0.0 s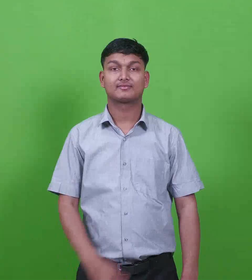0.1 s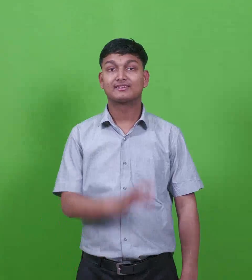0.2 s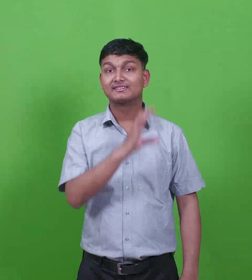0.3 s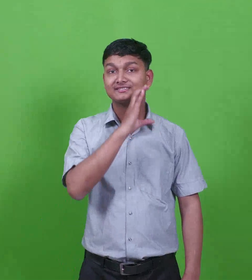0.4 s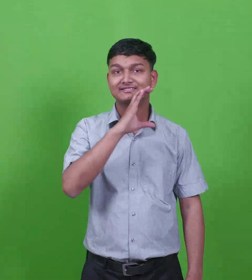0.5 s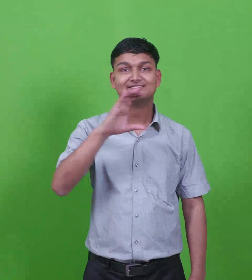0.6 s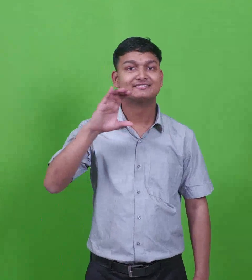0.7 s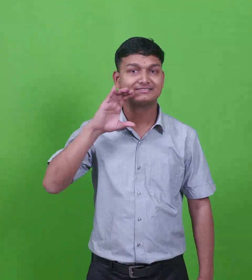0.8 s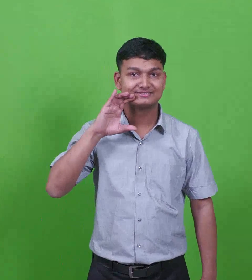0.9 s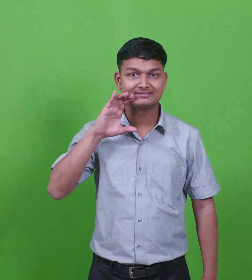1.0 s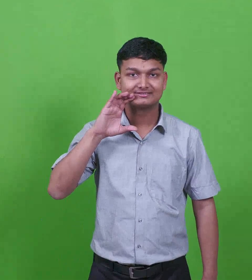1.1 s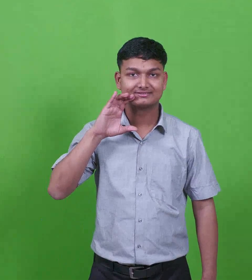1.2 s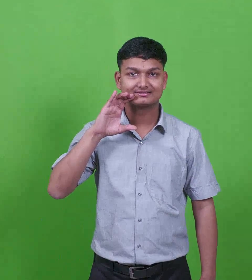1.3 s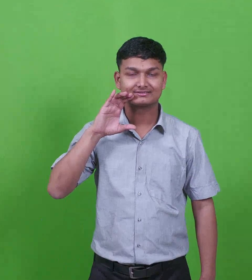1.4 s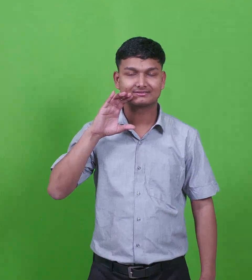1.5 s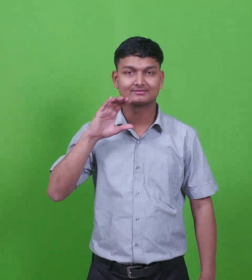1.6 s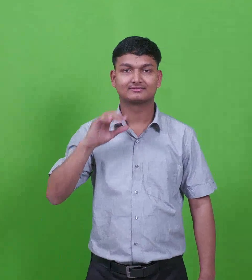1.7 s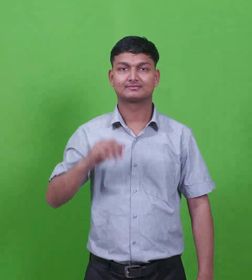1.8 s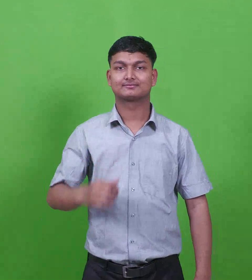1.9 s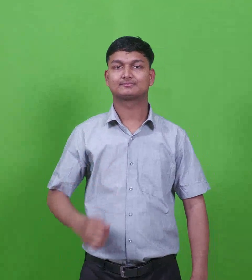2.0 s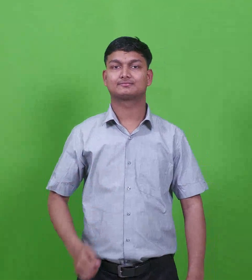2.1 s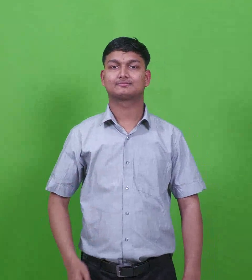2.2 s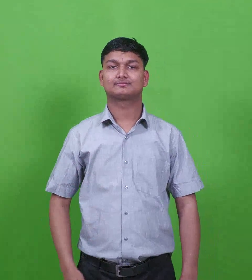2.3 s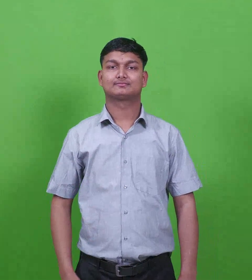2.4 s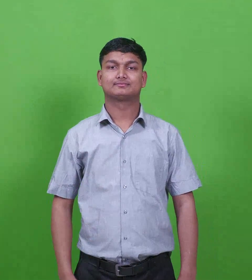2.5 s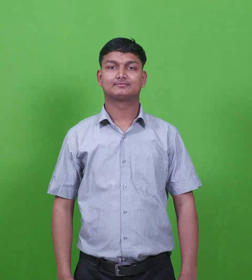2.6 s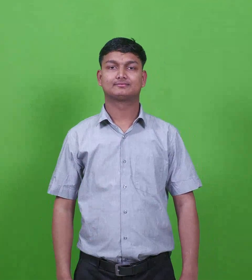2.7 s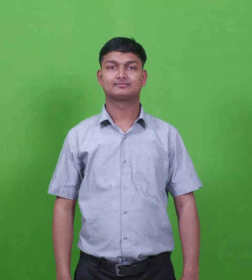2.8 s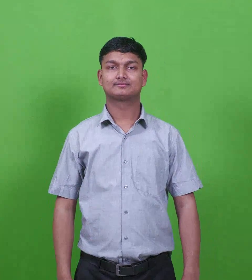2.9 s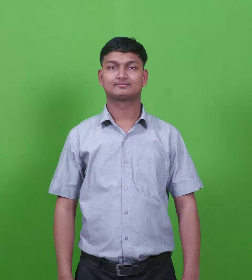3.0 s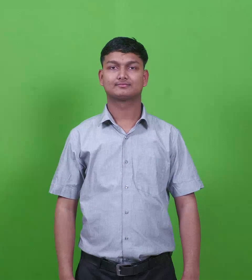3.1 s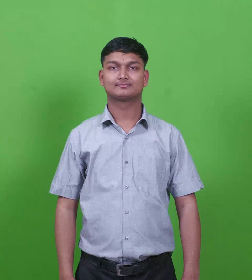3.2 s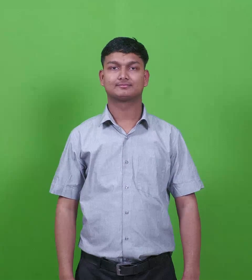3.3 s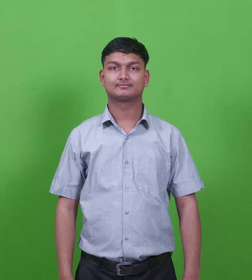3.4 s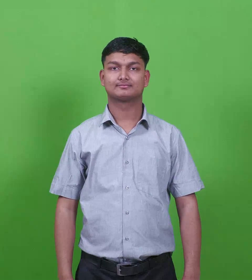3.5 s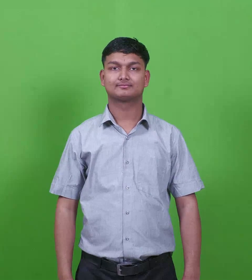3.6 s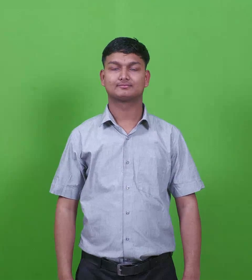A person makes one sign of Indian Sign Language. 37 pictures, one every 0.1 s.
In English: barak
